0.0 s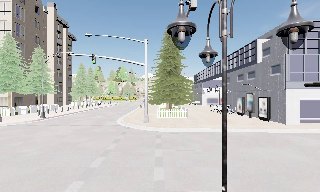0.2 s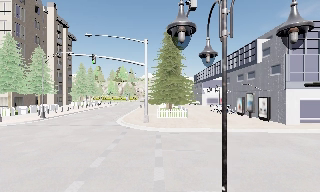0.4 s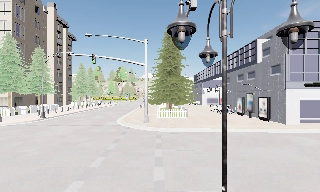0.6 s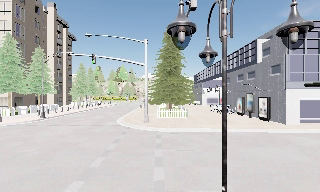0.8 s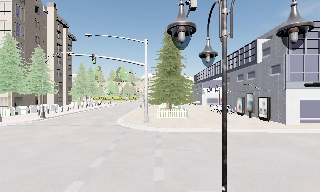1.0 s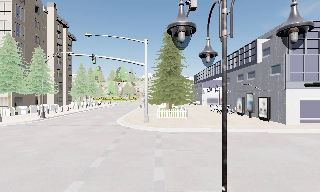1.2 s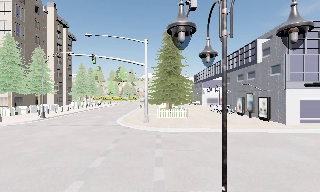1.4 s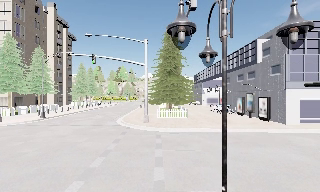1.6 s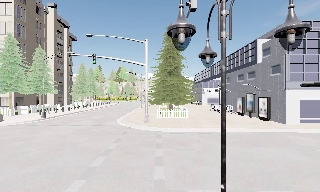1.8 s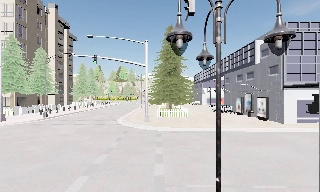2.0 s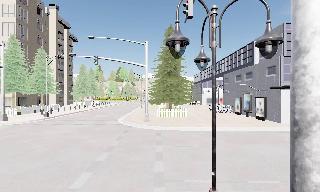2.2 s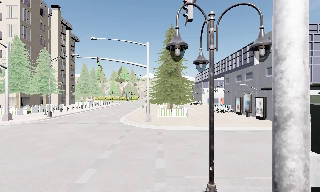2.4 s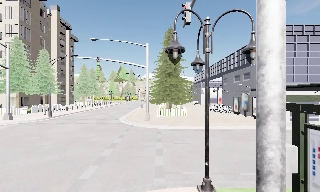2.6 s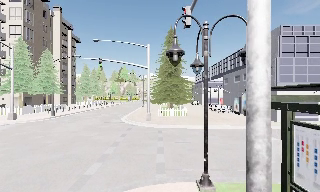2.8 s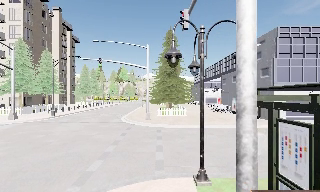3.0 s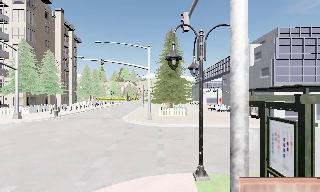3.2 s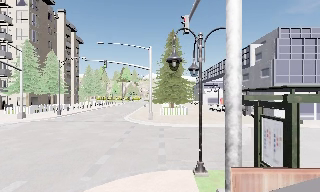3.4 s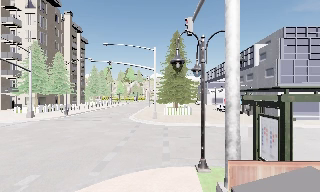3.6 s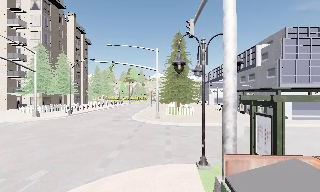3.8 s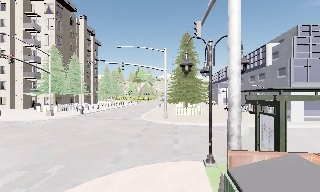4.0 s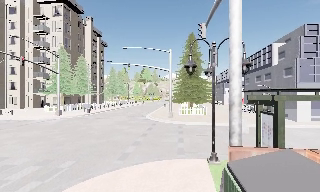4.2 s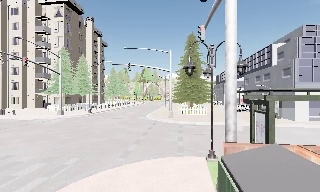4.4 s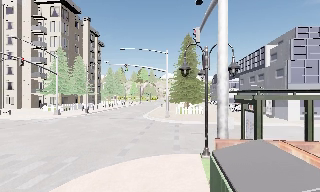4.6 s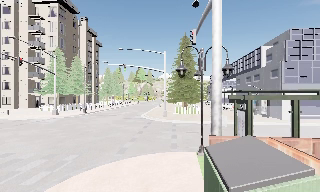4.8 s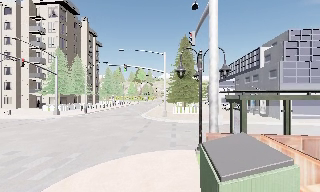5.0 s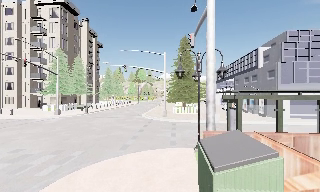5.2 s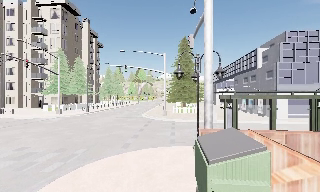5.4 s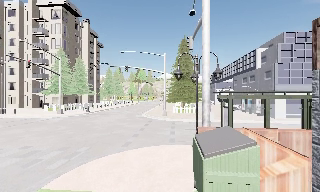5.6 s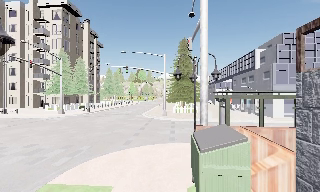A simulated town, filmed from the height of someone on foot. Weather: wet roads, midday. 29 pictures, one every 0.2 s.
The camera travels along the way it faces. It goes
backward.
0.0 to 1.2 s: The camera keeps its place and its aim.
1.2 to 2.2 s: The camera travels backward, about 1 m, so what stands in front gets smaller. It gains speed.
2.2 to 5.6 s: The camera travels backward, about 4.5 m, so what stands in front gets smaller.
The film runs backward here.
